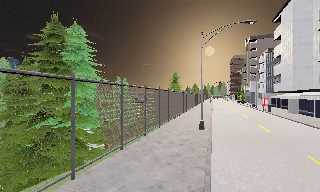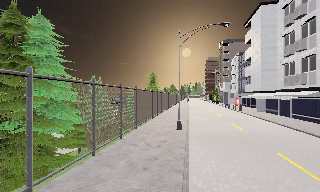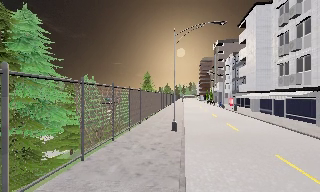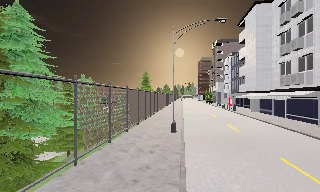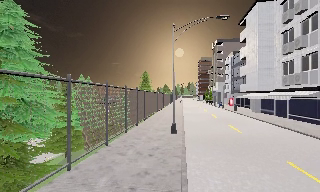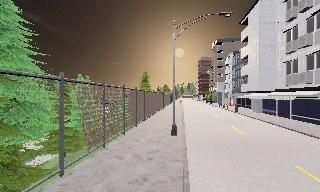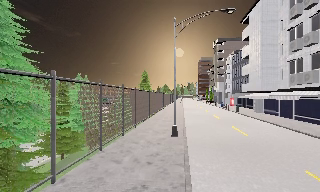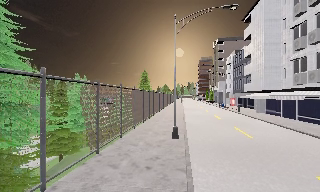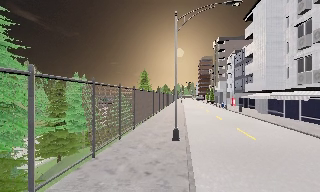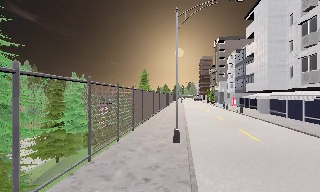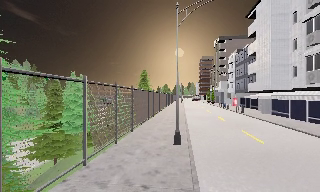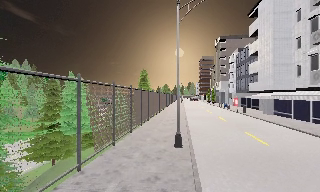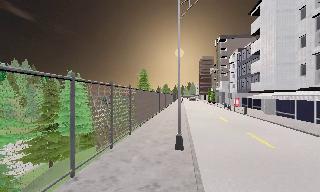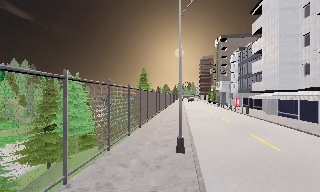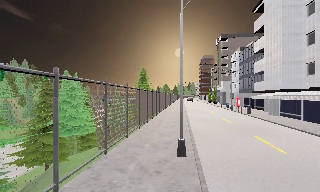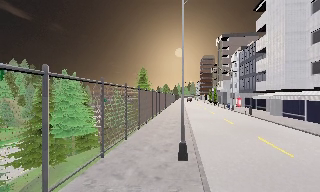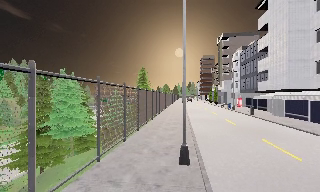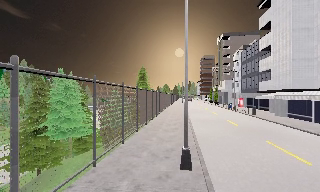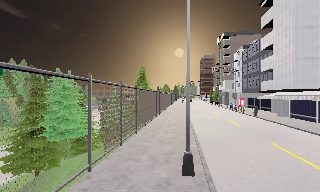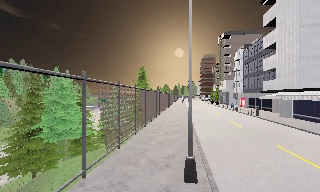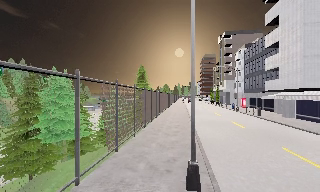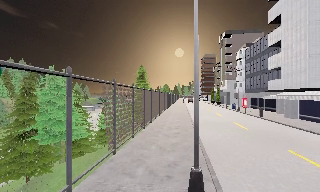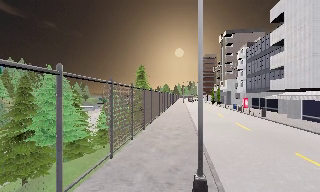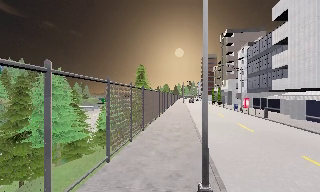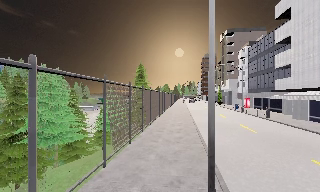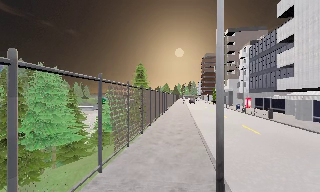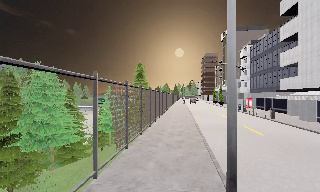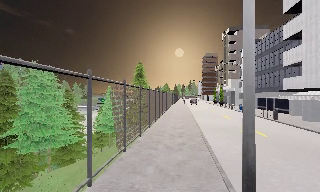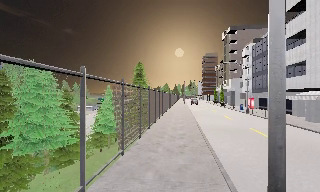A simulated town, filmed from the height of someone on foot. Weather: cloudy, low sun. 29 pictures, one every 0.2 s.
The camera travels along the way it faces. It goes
forward.
0.0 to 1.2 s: The scene slides to the left, as the camera pans about 10 degrees to its right. It travels forward, about 2.5 m, so what stands in front looms larger.
1.2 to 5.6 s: The camera travels forward, about 9 m, so what stands in front looms larger.
The film runs forward here.
